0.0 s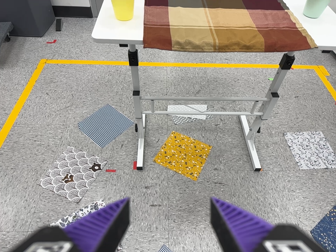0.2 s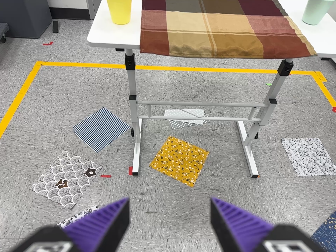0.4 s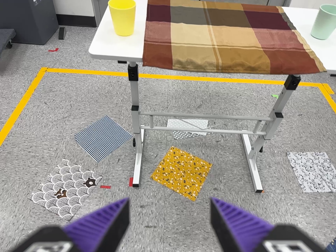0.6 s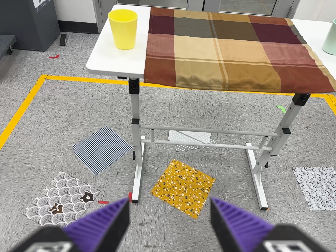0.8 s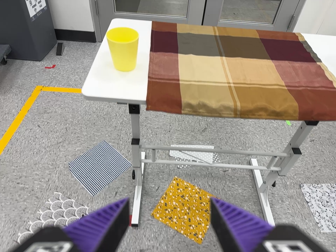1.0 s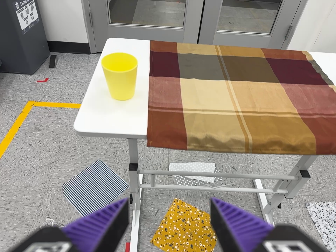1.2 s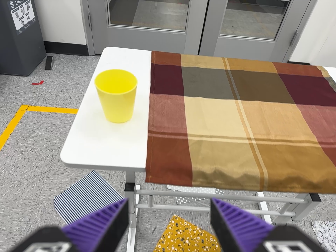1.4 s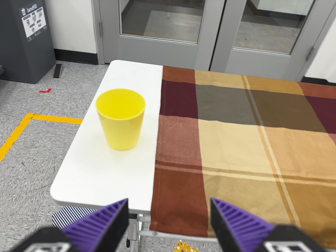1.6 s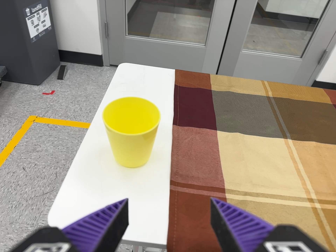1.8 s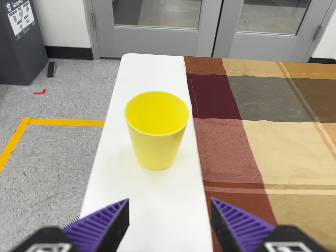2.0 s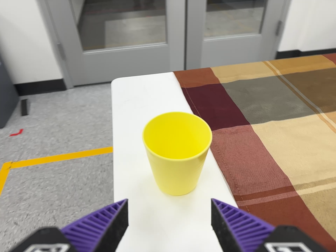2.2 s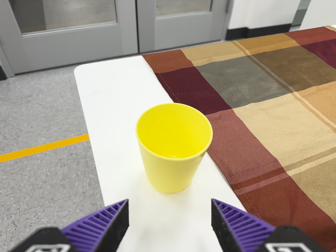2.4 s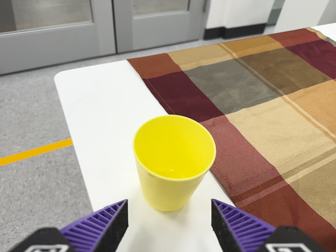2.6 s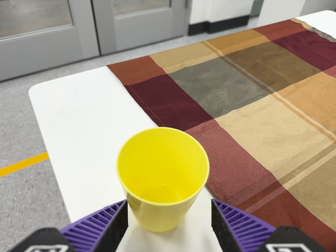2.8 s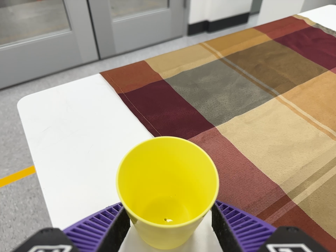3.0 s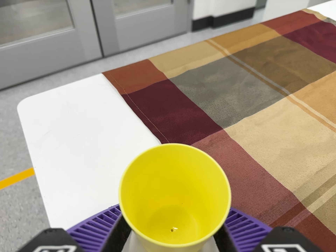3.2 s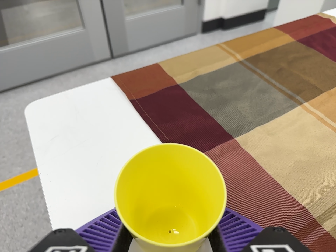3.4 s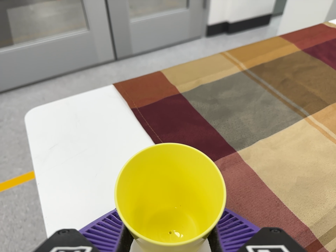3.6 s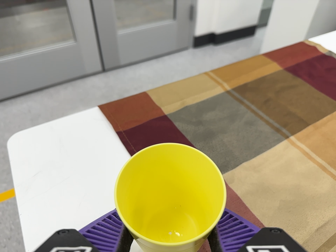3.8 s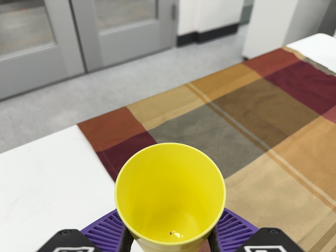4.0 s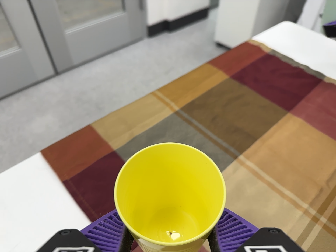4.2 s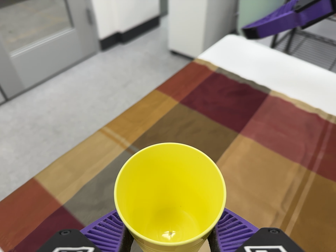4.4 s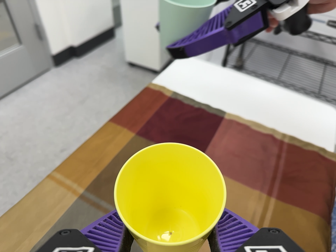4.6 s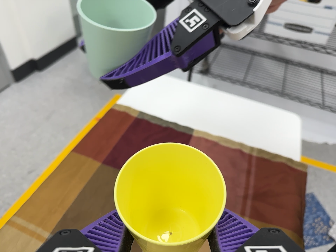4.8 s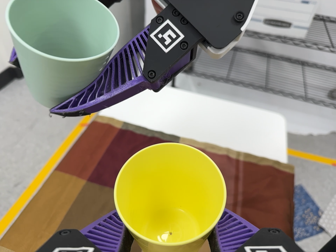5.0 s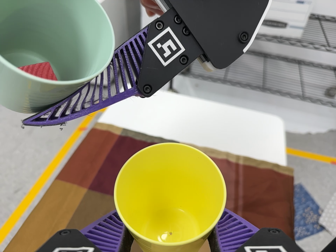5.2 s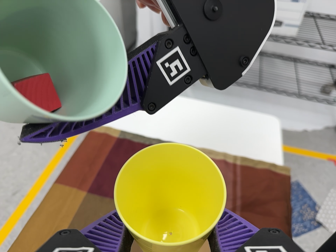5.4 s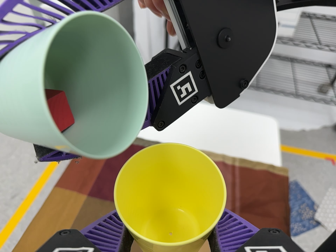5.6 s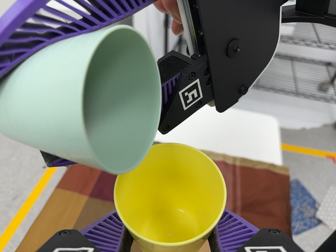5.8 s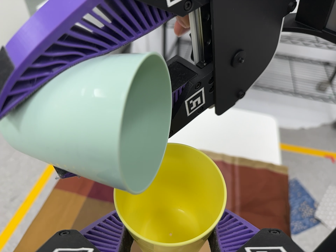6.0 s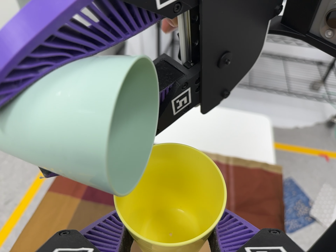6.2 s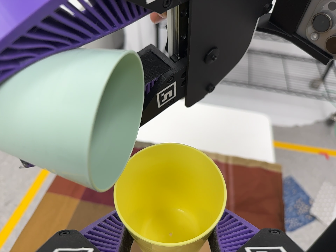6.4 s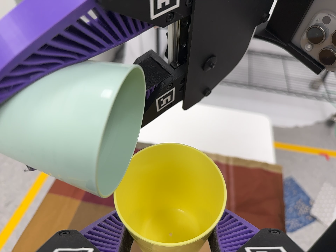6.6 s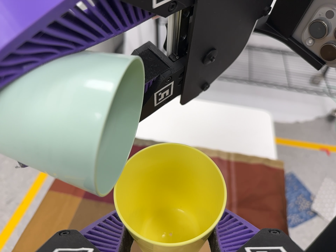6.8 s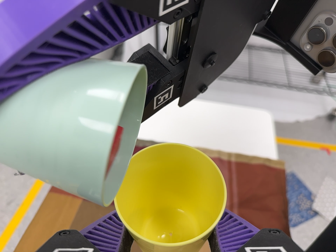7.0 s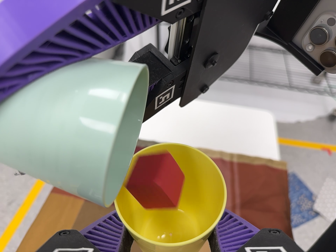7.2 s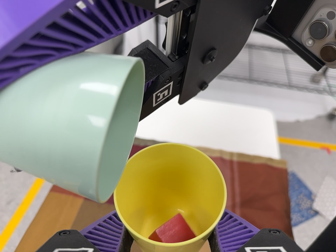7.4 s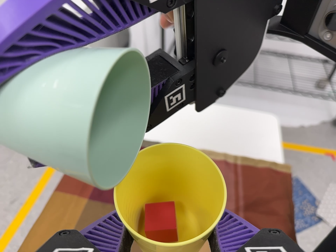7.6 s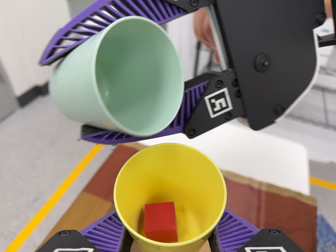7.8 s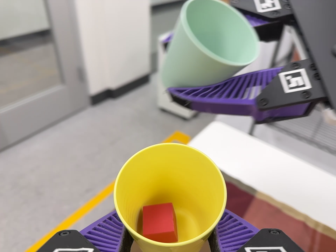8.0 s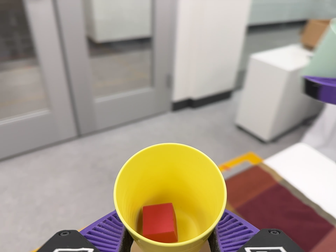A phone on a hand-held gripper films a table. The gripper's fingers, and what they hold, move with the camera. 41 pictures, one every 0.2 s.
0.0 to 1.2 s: The camera travels forward and toward the top of its view, about 38 cm, so what stands in front looms larger.
1.2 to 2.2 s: The camera pans to its right by about 15 degrees. It travels forward, to its left and toward the top of its view, about 26 cm, so what stands in front looms larger. It rolls about its line of sight by about 20 degrees, and the scene rotates counterclockwise.
2.2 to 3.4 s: The camera travels forward and toward the top of its view, about 12 cm, so what stands in front looms larger.
3.4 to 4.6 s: The camera pans to its right by about 30 degrees. It travels toward the top of its view and to its right, about 26 cm, so close, fixed things drift downward. It rolls about its line of sight by about 25 degrees, and the scene rotates counterclockwise.
4.6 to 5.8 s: The camera travels toward the top of its view, about 4 cm, so close, fixed things drift downward.
5.8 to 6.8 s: The camera keeps its place and its aim.
6.8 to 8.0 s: The scene slides to the right, as the camera pans about 35 degrees to its left. It travels backward, to its left and toward the bottom of its view, about 10 cm. Its aim tips toward the top of its view by about 15 degrees. It rolls about its line of sight by about 30 degrees, and the scene rotates clockwise.
The film runs forward here.
